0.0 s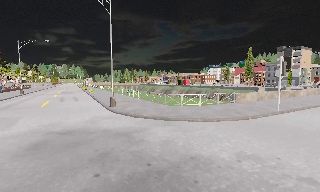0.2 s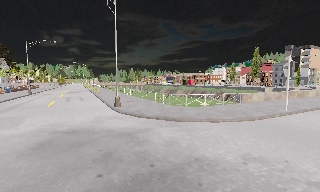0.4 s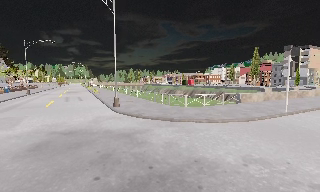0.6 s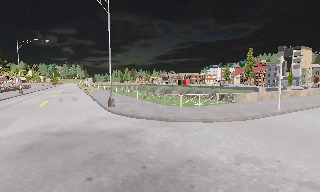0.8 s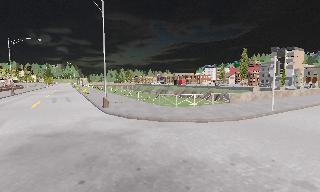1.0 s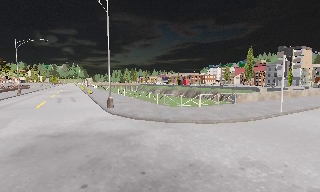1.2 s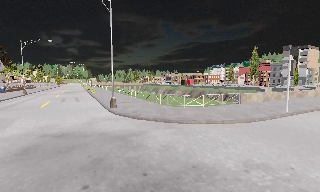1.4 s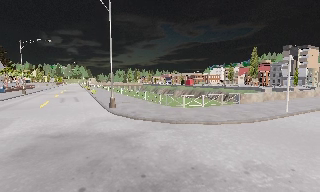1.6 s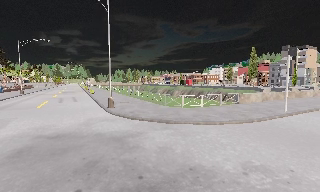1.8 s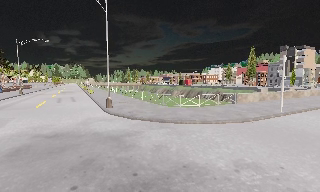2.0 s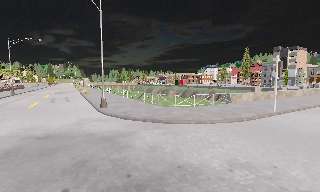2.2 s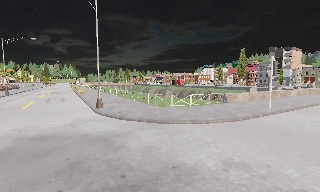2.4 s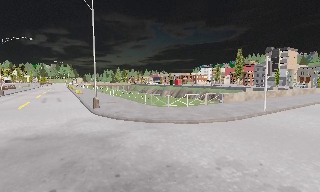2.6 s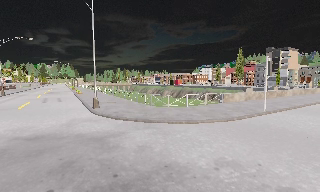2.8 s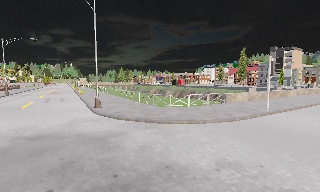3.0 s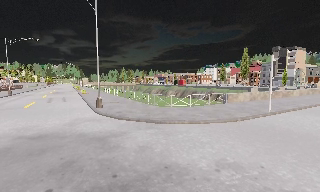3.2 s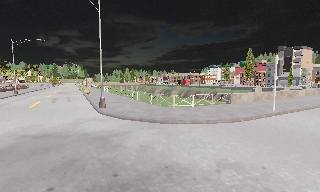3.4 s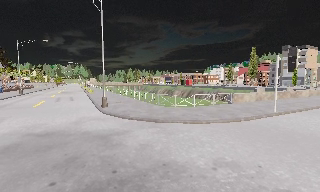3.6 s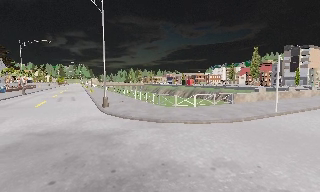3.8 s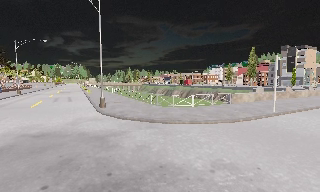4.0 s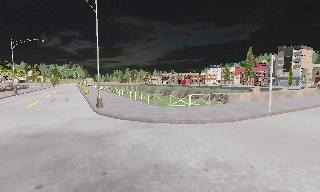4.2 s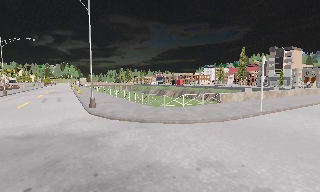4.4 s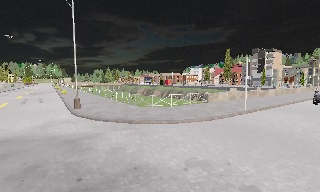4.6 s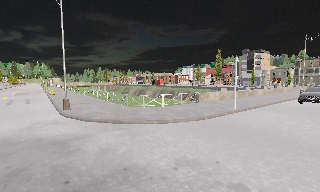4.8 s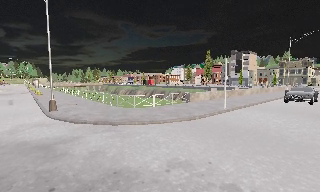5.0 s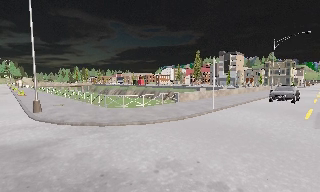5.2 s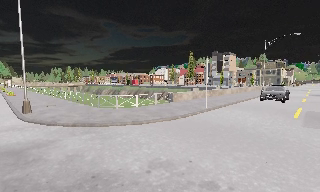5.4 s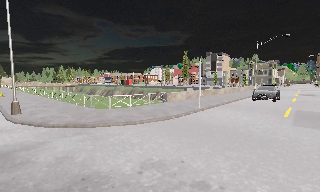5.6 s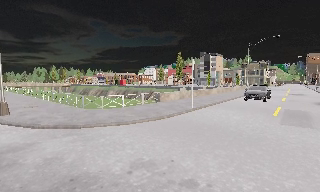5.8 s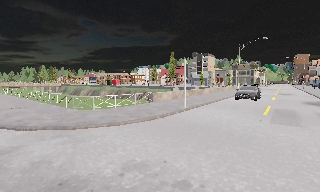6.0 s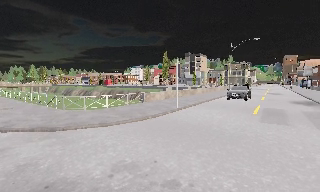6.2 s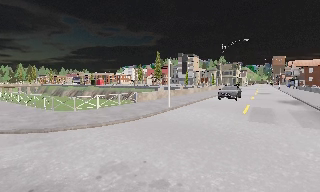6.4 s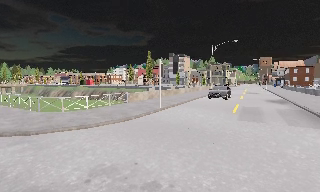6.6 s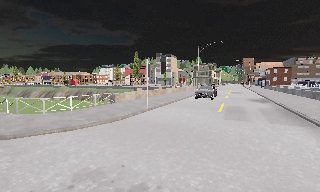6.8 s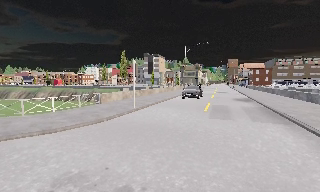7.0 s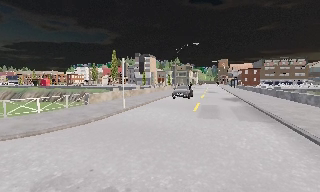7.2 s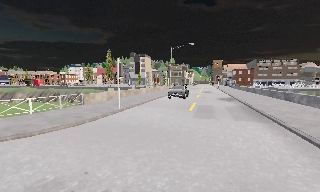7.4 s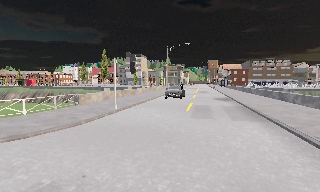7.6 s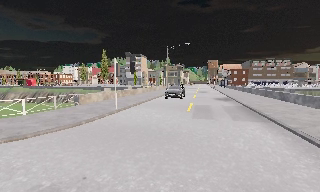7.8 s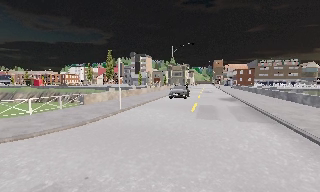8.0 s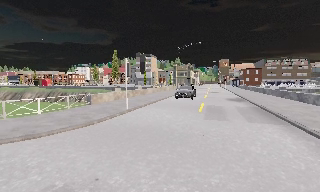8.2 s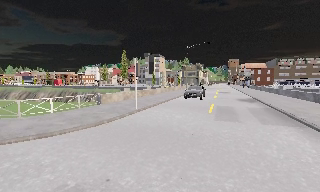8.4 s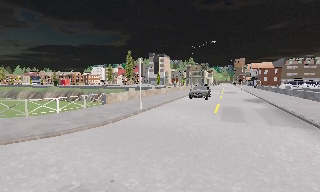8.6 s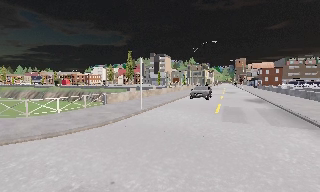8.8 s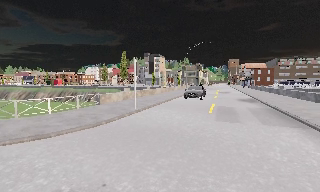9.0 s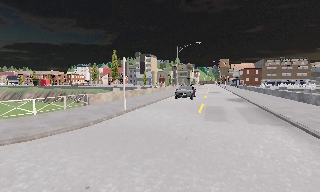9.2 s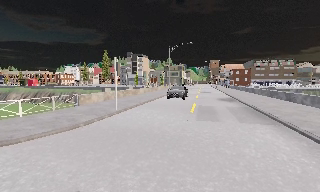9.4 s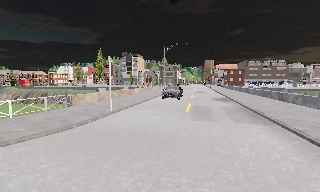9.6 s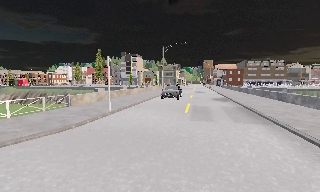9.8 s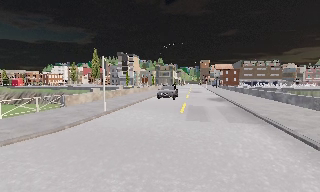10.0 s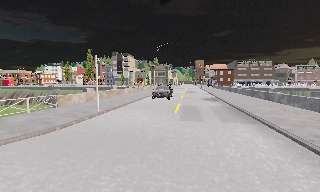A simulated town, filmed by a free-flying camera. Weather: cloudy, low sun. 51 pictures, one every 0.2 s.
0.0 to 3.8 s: The camera travels to its right, about 1 m, so close, fixed things drift to the left.
3.8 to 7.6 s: The camera pans to its right, which is clockwise from overhead, by about 50 degrees. It travels to its right and forward, about 1 m, so close, fixed things drift to the left.
7.6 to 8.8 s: The camera shifts only a little, or ends up much as it began.
8.8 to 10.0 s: The scene slides to the left, as the camera pans about 10 degrees to its right.
The film runs forward here.
